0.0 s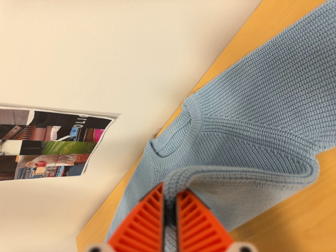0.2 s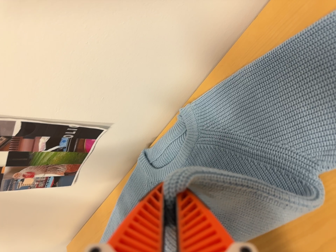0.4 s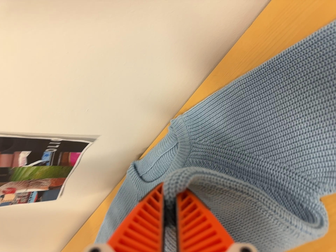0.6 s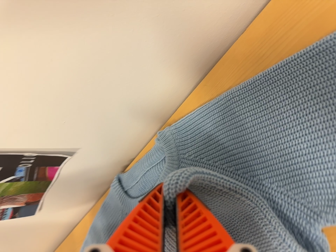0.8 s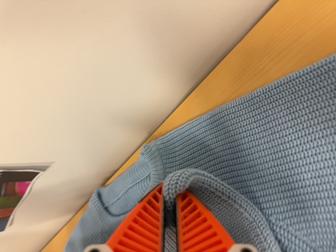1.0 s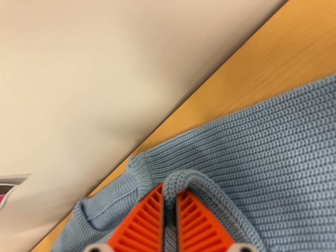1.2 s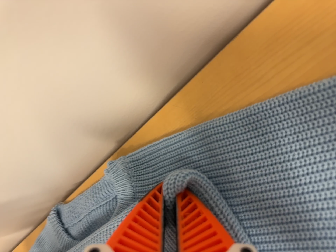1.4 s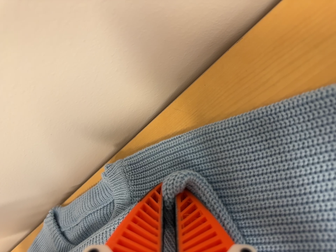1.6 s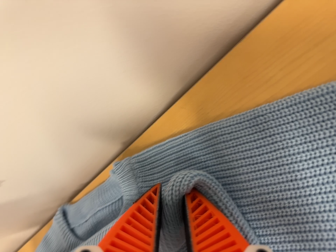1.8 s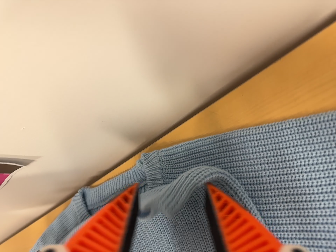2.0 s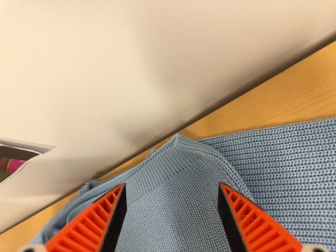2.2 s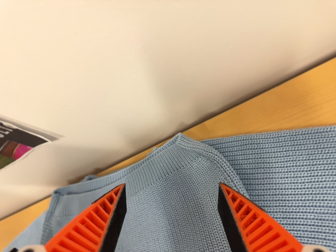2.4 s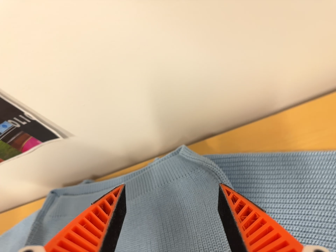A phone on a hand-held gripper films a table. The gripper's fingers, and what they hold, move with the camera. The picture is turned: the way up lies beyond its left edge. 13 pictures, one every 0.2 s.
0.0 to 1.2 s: The camera pans to its right by about 15 degrees. It travels forward and toward the top of its view, about 20 cm, so what stands in front looms larger.
1.2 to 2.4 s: The camera travels backward, to its left and toward the bottom of its view, about 16 cm, so what stands in front gets smaller. Its aim tips toward the top of its view by about 15 degrees. It rolls about its line of sight by about 25 degrees, and the scene rotates clockwise.
The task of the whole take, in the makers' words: fold up.
The film runs forward here.
